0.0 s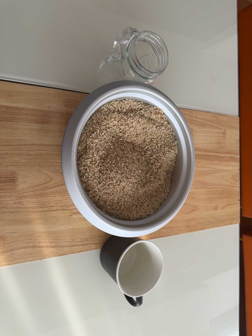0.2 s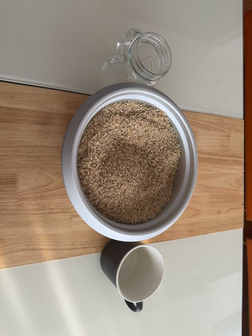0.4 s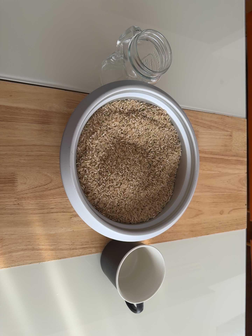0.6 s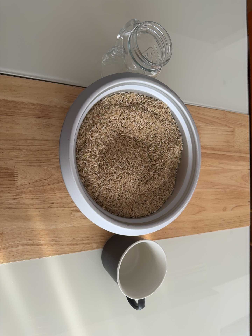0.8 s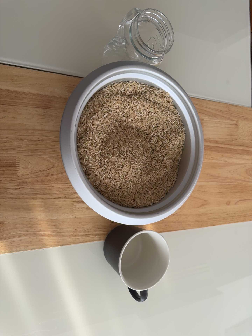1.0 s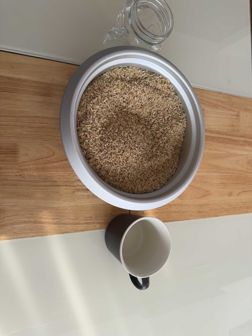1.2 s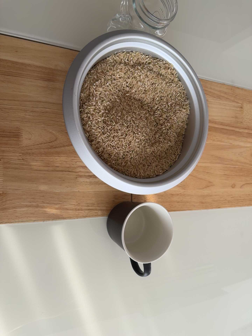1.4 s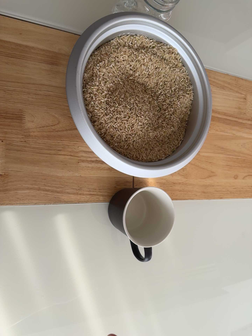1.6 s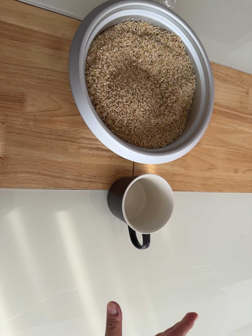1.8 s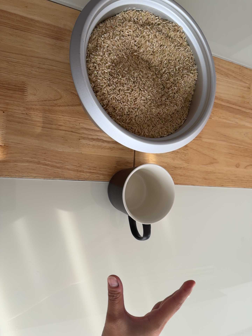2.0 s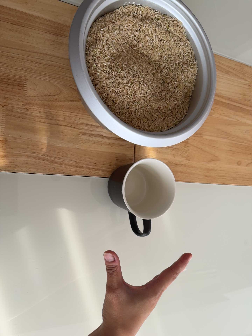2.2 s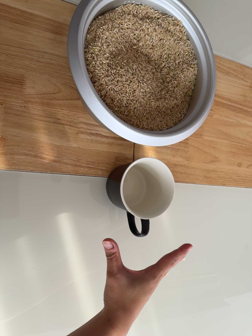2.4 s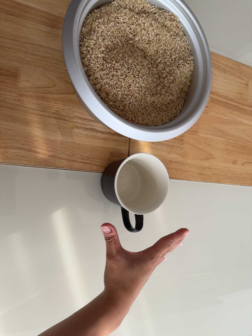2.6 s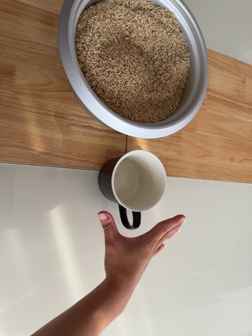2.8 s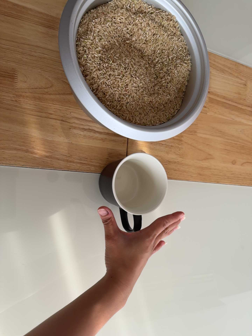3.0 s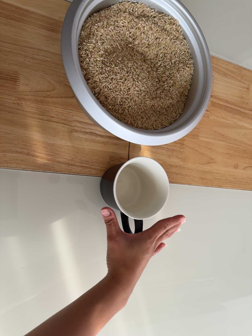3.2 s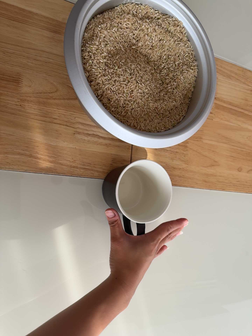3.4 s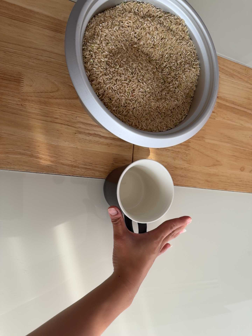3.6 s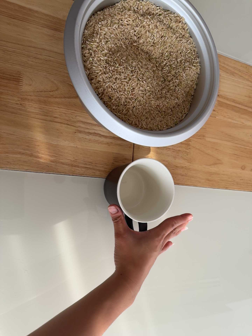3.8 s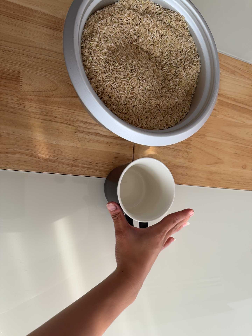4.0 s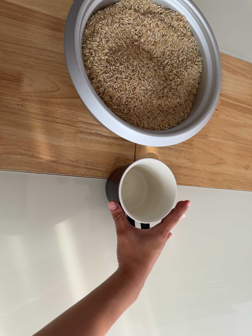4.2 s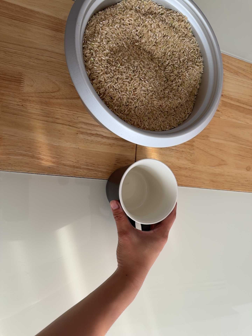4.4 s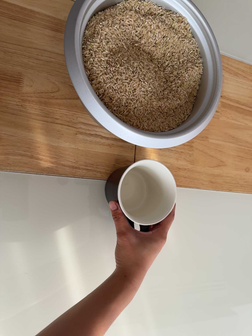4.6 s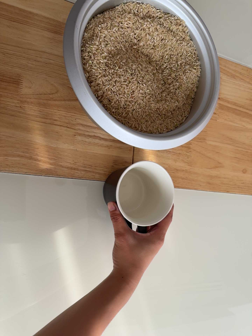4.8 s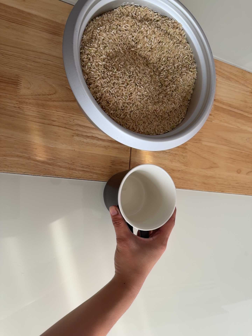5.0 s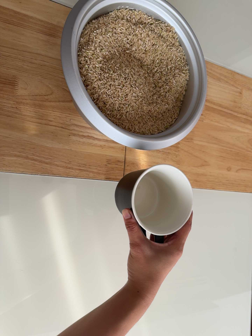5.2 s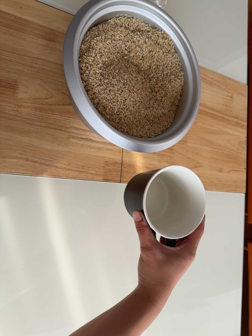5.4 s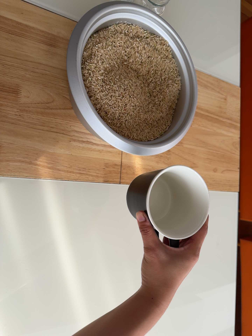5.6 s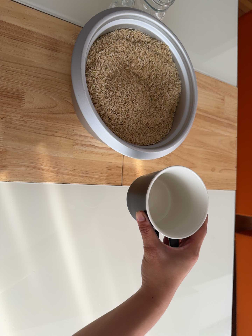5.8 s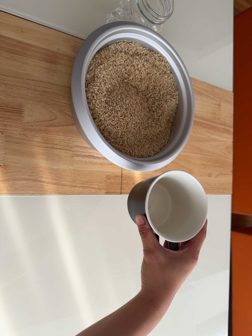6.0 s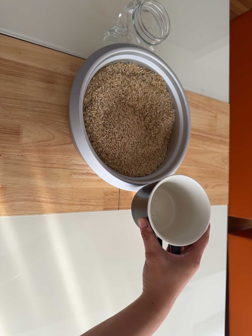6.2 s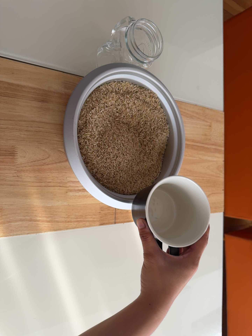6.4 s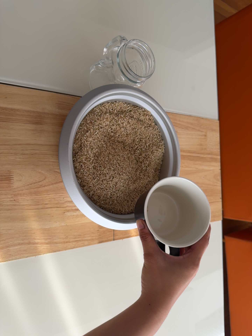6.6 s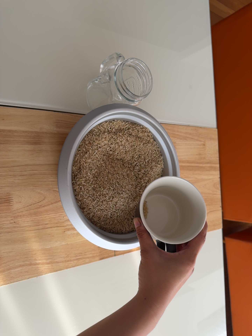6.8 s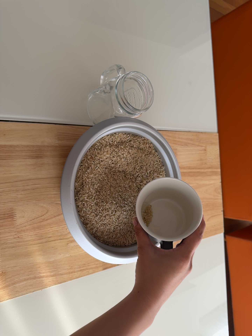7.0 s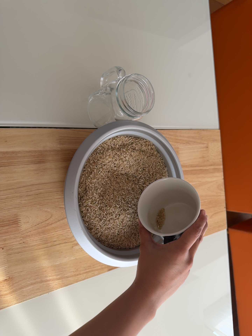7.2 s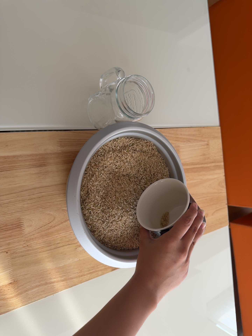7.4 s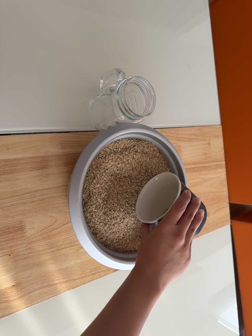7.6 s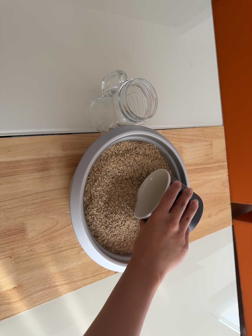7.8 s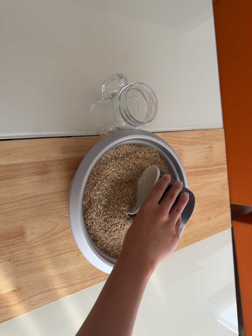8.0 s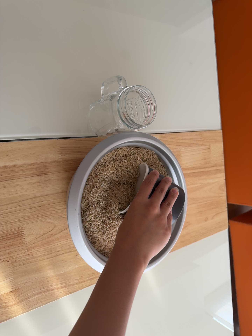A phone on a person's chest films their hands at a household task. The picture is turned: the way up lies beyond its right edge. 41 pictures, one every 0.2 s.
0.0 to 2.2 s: The camera travels toward the bottom of its view, about 18 cm, so close, fixed things drift upward.
2.2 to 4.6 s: The camera shifts only a little, or ends up much as it began.
4.6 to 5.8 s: The camera travels backward, to its left and toward the top of its view, about 10 cm, so what stands in front gets smaller.
5.8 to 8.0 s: The camera travels toward the top of its view, about 24 cm, so close, fixed things drift downward.
The film runs forward here.
